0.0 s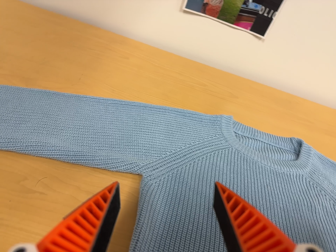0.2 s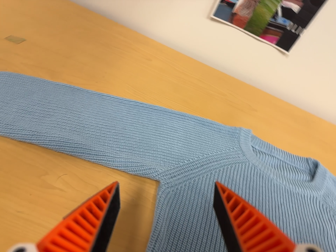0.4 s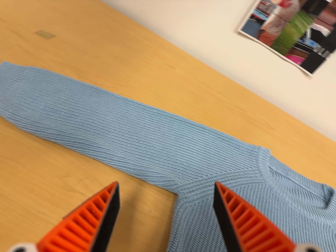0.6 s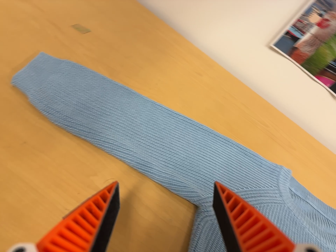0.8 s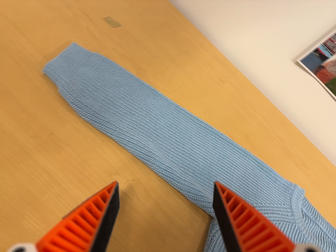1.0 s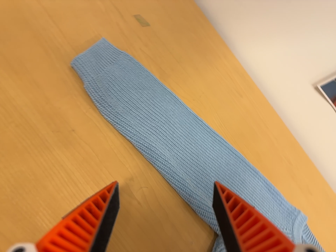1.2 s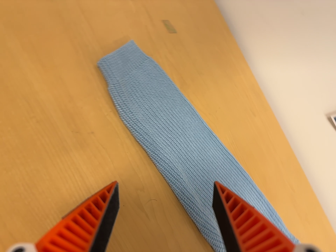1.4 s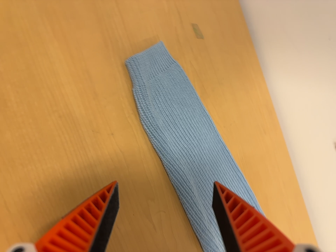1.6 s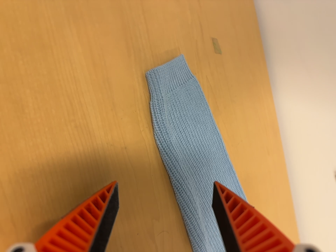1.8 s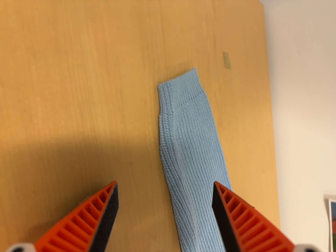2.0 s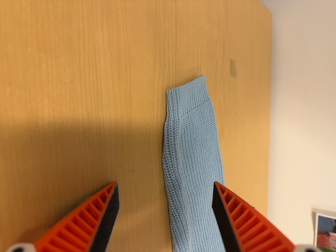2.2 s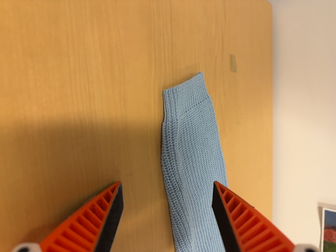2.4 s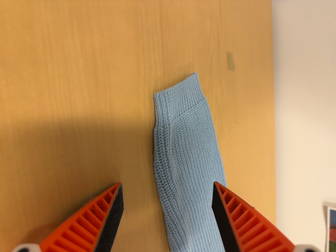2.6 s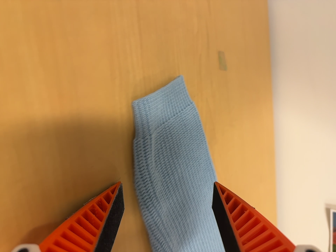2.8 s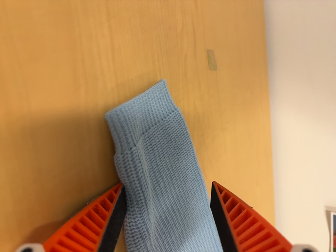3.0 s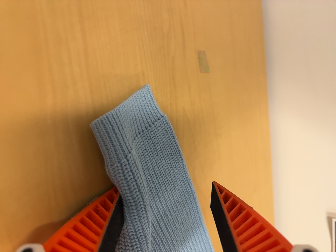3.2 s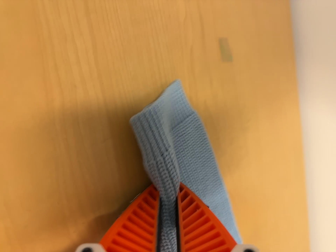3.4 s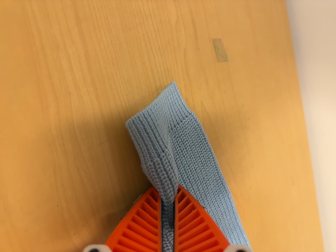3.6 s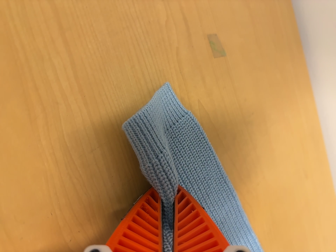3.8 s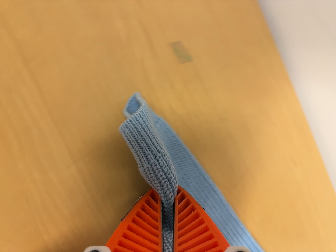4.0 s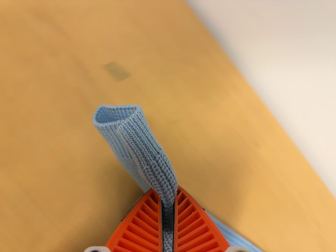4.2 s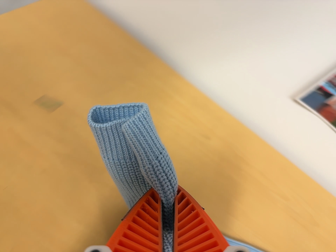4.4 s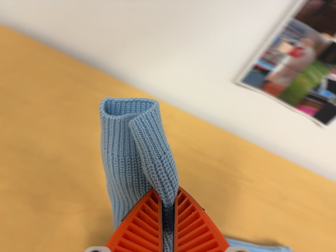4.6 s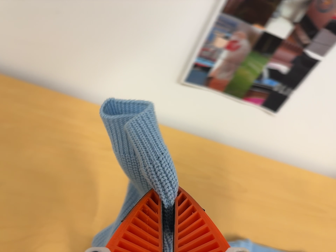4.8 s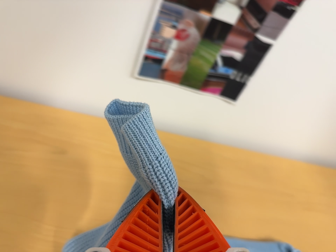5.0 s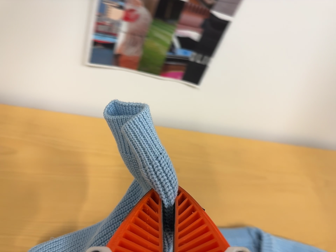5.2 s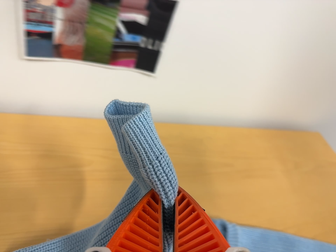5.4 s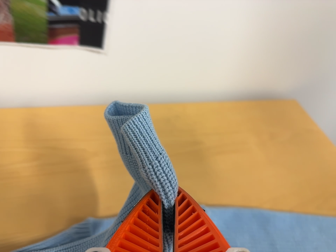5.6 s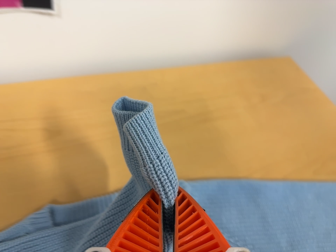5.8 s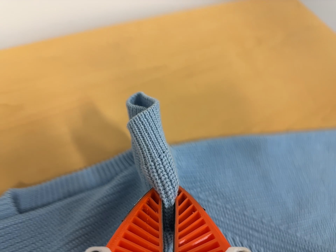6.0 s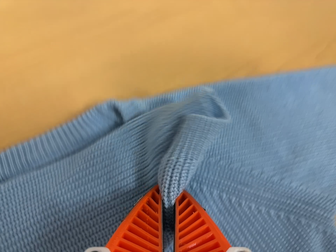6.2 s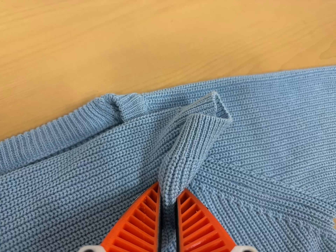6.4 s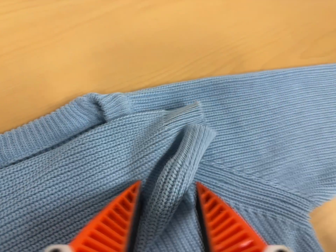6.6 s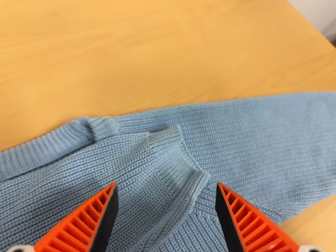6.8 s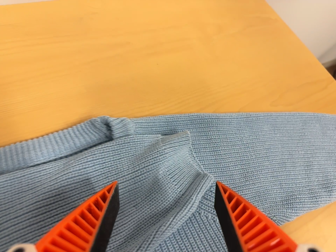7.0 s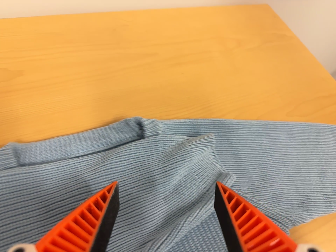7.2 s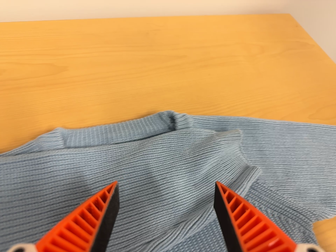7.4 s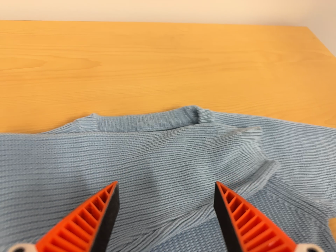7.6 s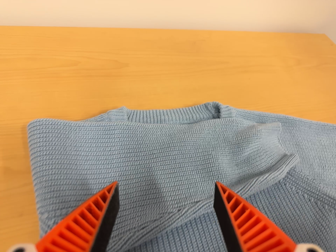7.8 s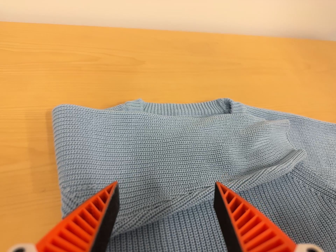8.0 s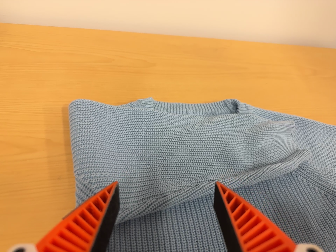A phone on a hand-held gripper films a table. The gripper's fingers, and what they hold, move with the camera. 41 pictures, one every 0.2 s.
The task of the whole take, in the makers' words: left arm across.
0.0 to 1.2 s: The camera travels to its left and toward the top of its view, about 20 cm, so close, fixed things drift to the right. It rolls about its line of sight by about 45 degrees, and the scene rotates clockwise.
1.2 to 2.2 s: The camera travels to its left, toward the top of its view and forward, about 12 cm. It rolls about its line of sight by about 25 degrees, and the scene rotates clockwise.
2.2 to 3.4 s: The camera travels forward, to its right and toward the top of its view, about 12 cm, so what stands in front looms larger. It rolls about its line of sight by about 10 degrees, and the scene rotates counterclockwise.
3.4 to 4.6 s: The camera travels to its right, about 30 cm, so close, fixed things drift to the left. It rolls about its line of sight by about 60 degrees, and the scene rotates counterclockwise.
4.6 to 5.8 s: The camera swings to its right by about 10 degrees, and the scene slides to the left. It travels to its right and forward, about 34 cm, so close, fixed things drift to the left. Its aim tips toward the bottom of its view by about 25 degrees, and the scene shifts upward. It rolls about its line of sight by about 30 degrees, and the scene rotates counterclockwise.
5.8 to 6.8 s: The camera shifts only a little, or ends up much as it began.
6.8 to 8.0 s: The camera swings to its left by about 15 degrees, and the scene slides to the right. It travels toward the bottom of its view, backward and to its left, about 20 cm. Its aim tips toward the top of its view by about 15 degrees. It rolls about its line of sight by about 10 degrees, and the scene rotates clockwise.
The film runs forward here.
